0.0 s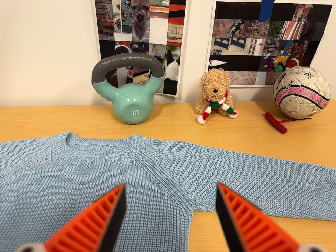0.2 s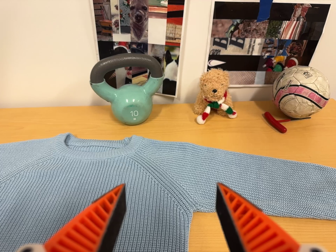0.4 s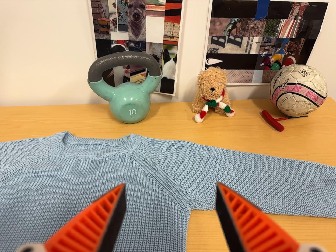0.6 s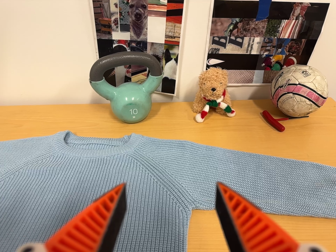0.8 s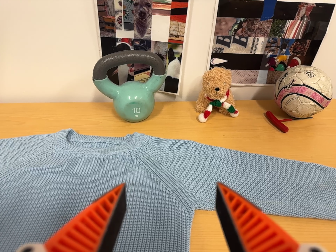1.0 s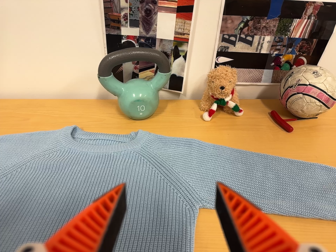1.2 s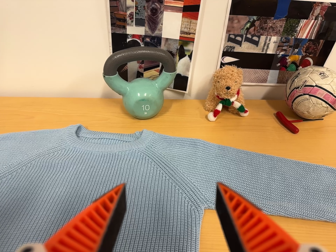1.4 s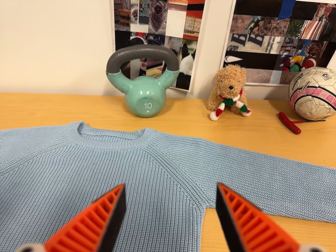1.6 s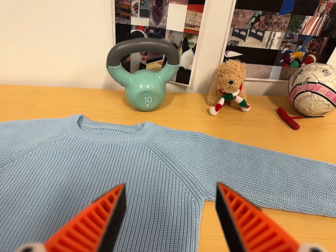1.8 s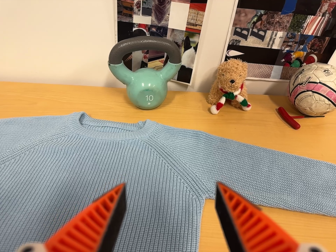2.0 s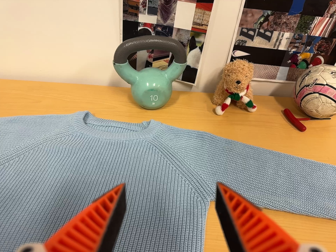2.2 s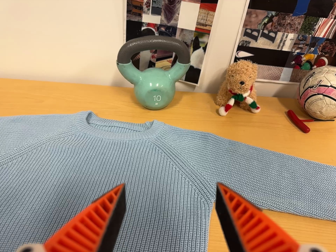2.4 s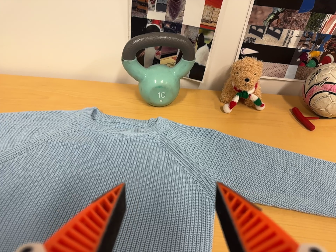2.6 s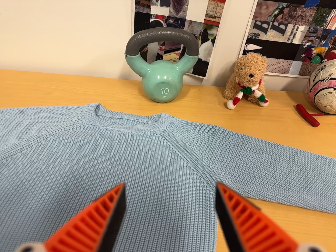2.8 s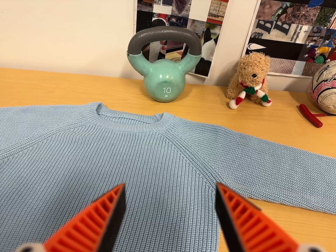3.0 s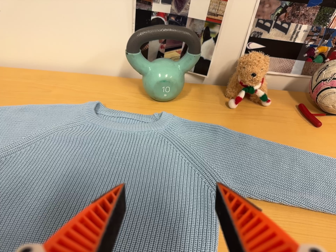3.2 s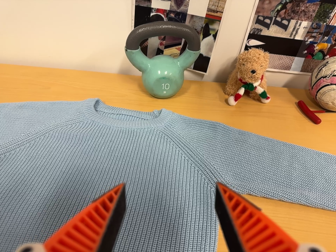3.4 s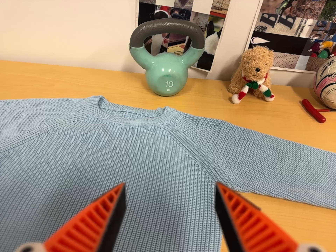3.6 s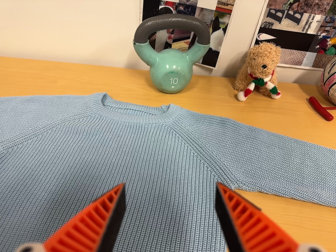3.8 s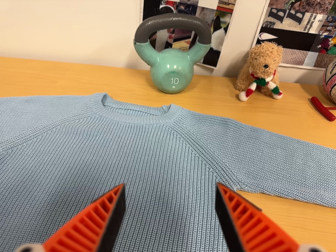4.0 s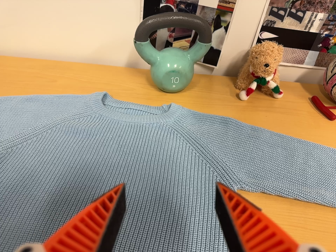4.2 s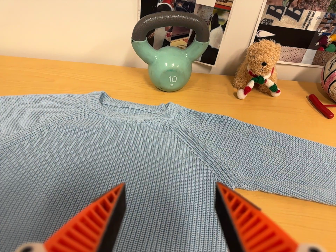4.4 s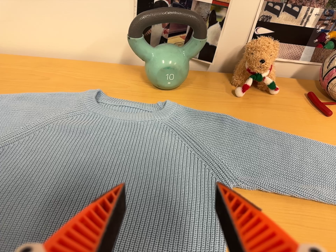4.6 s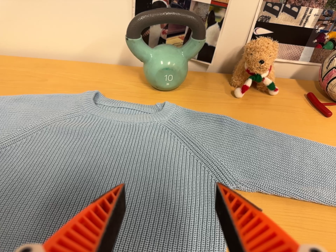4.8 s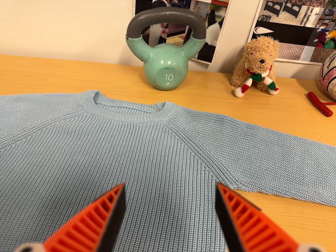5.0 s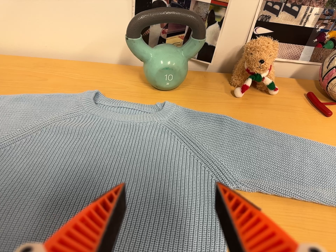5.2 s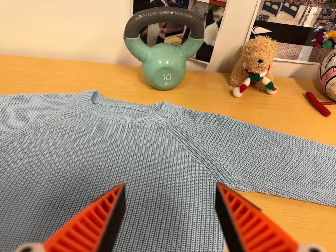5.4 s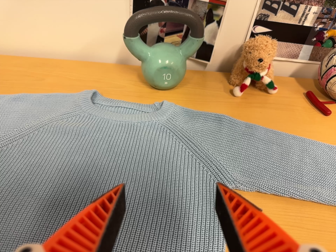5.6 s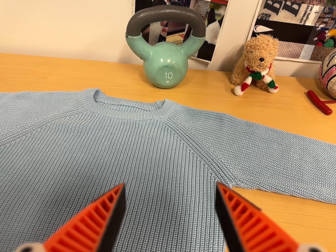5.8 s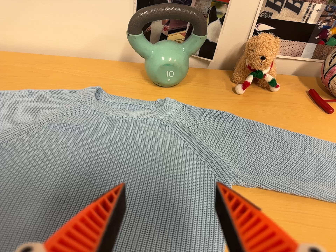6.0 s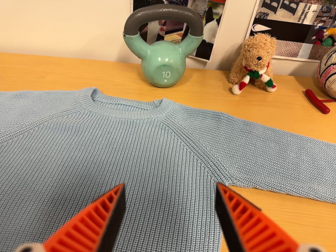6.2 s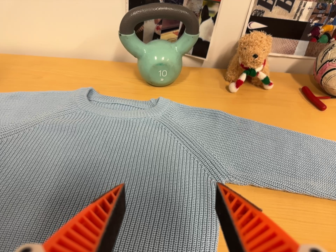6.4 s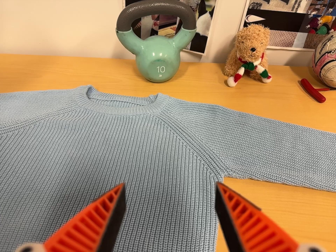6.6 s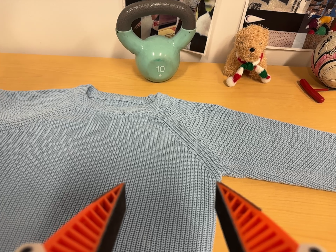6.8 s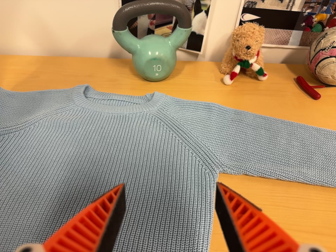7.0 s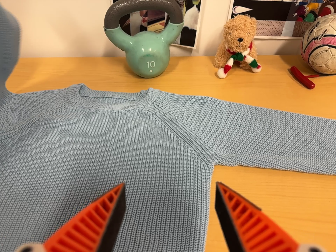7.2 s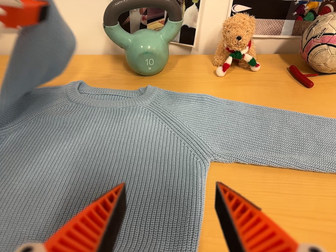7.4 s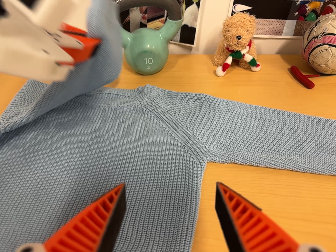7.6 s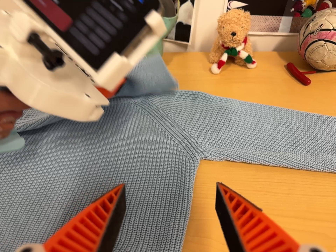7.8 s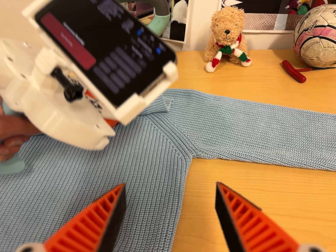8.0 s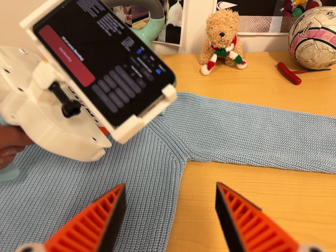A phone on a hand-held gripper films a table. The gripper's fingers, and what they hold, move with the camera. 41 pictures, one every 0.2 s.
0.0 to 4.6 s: The camera travels to its left, about 7 cm, so close, fixed things drift to the right.
4.6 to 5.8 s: The camera keeps its place and its aim.
5.8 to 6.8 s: The camera shifts only a little, or ends up much as it began.
6.8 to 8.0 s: The camera travels to its right, about 7 cm, so close, fixed things drift to the left.
The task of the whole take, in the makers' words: left arm across.
The film runs forward here.
